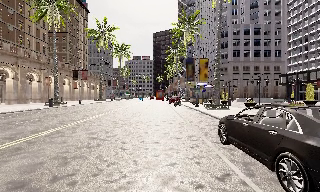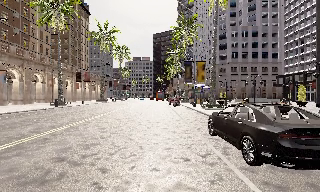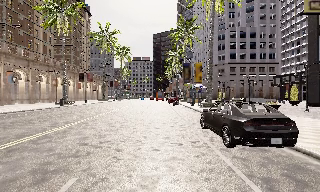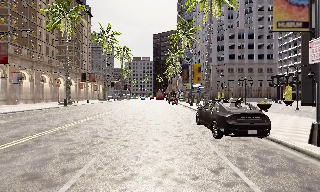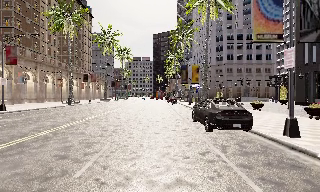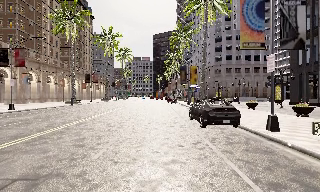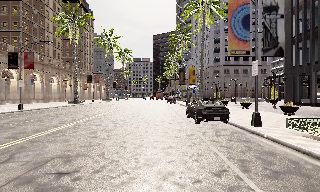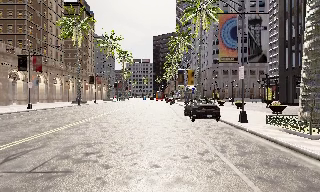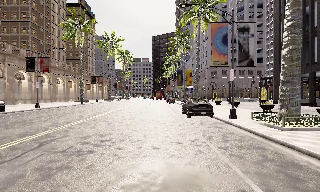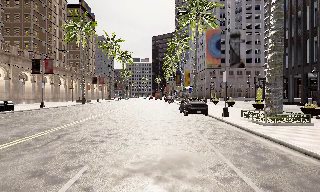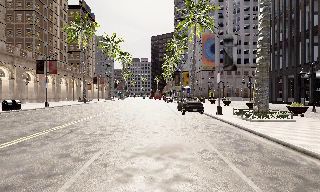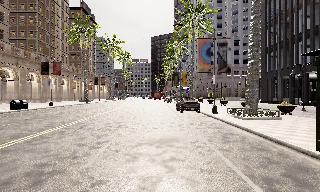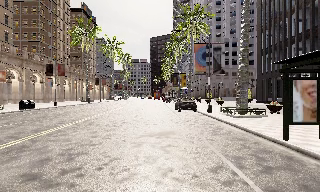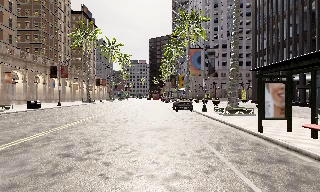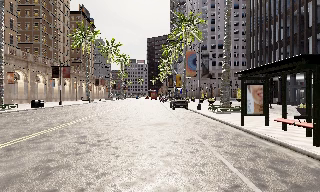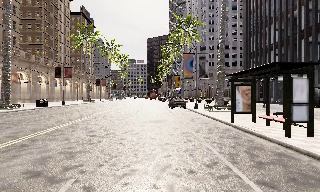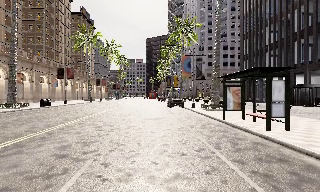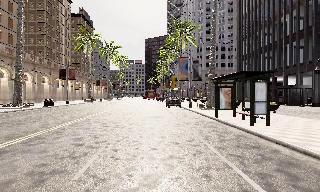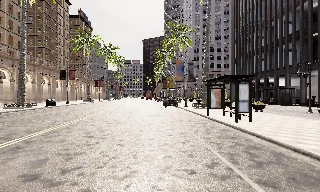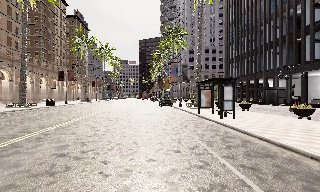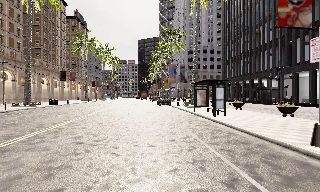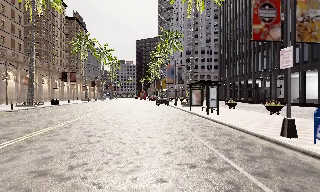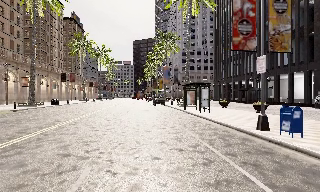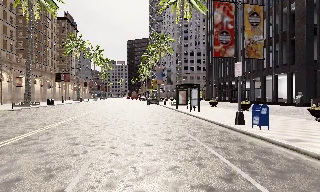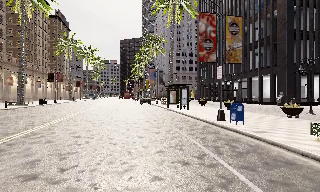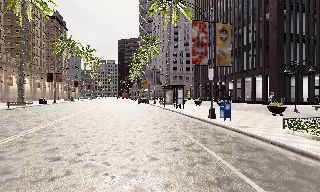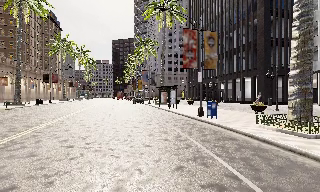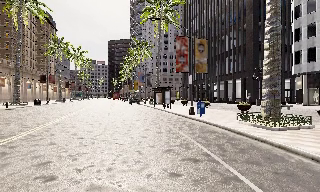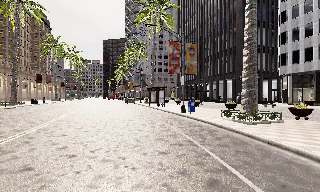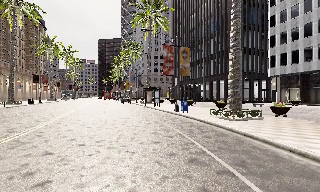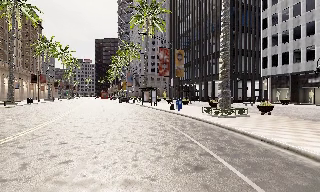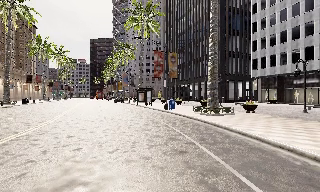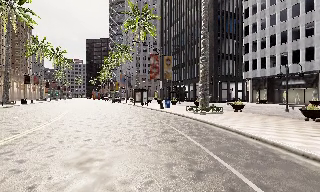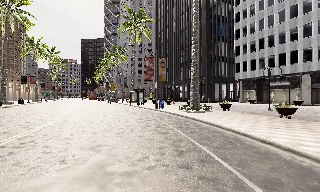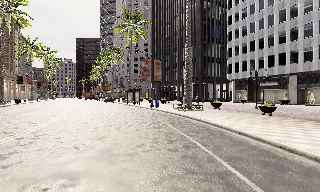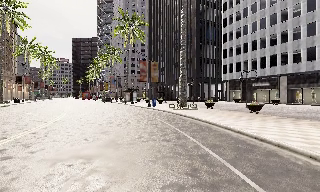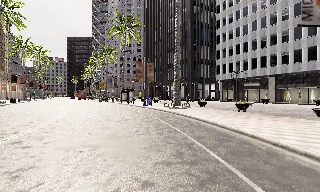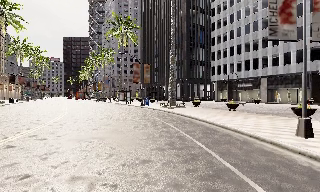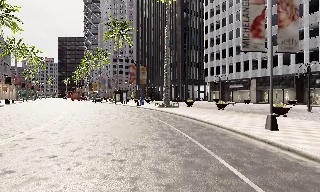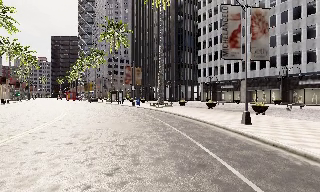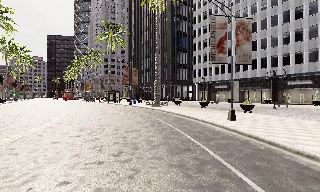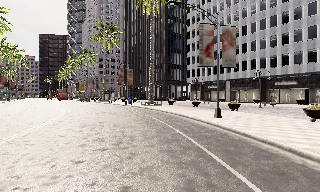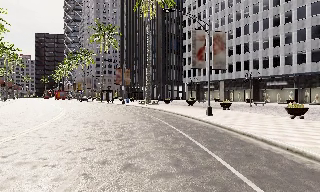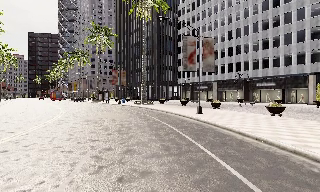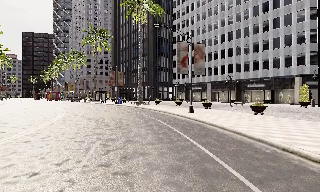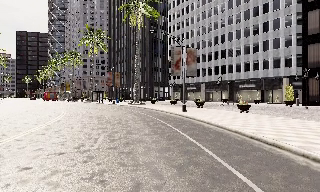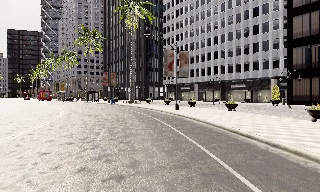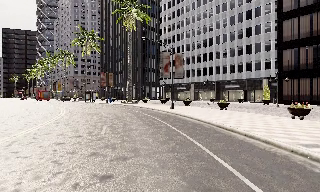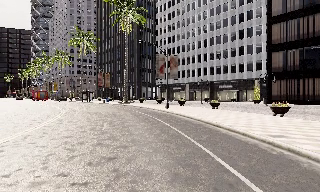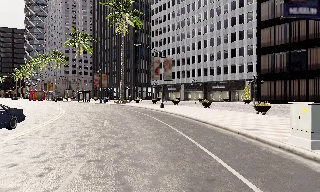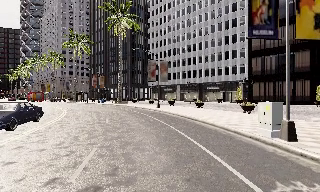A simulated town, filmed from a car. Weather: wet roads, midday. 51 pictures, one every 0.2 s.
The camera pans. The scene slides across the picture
to the left.
The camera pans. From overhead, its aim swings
clockwise.
0.0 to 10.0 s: The scene slides to the left, as the camera pans about 50 degrees to its right. It travels backward, about 55 m.
The film runs backward here.
